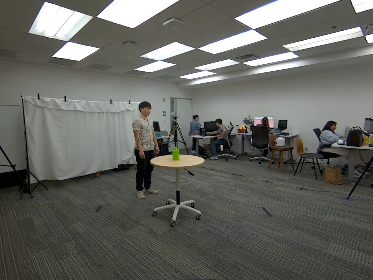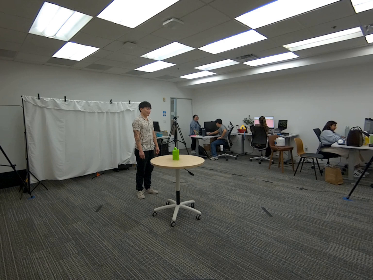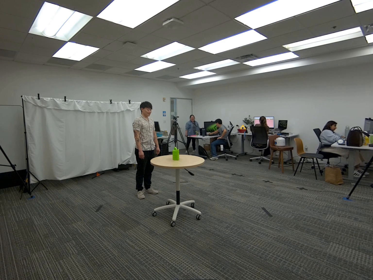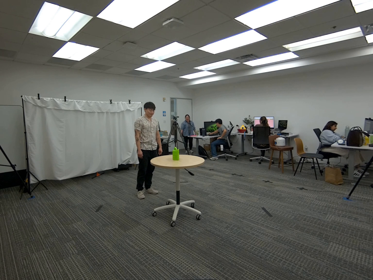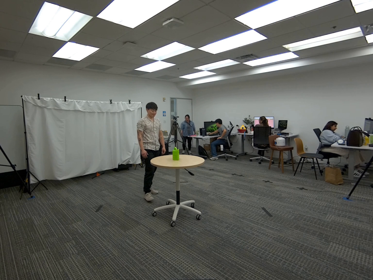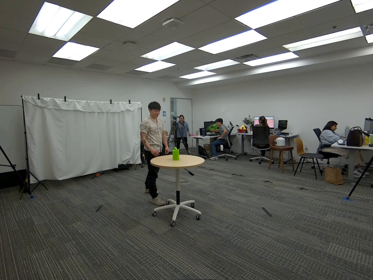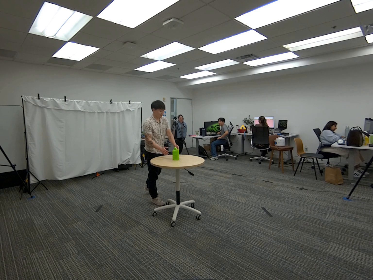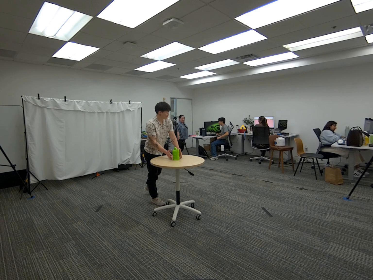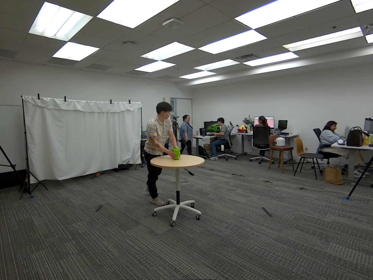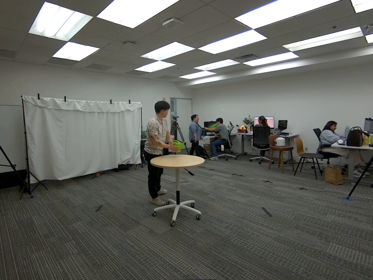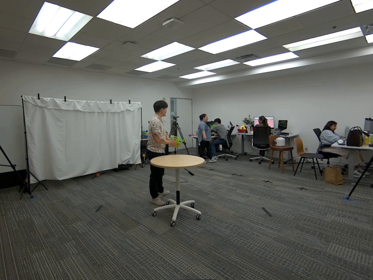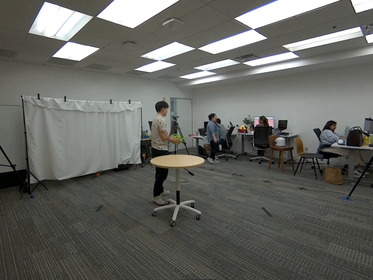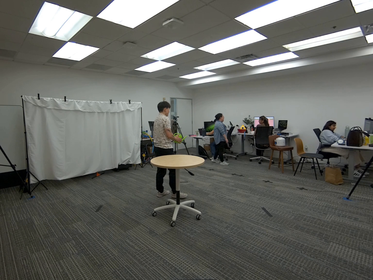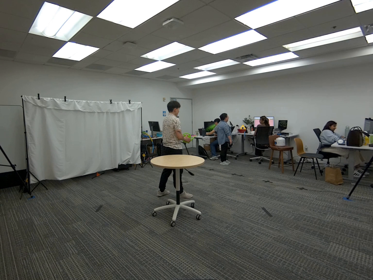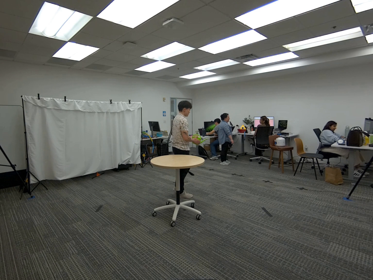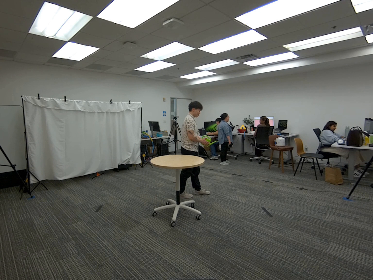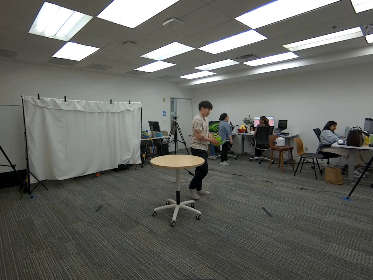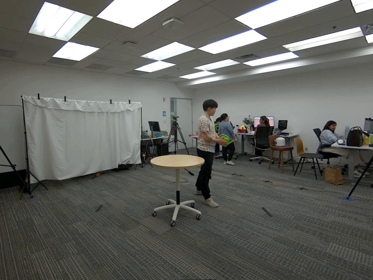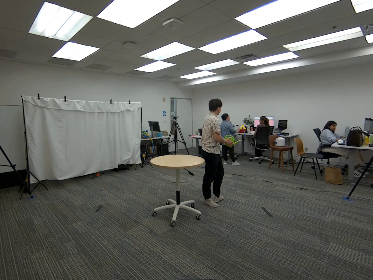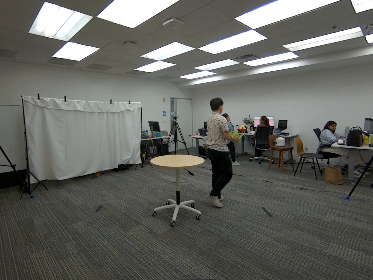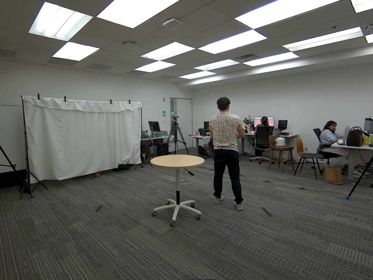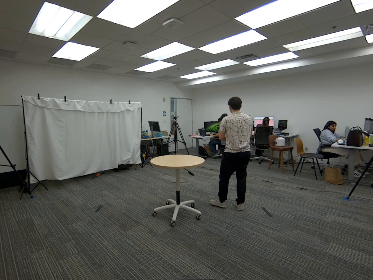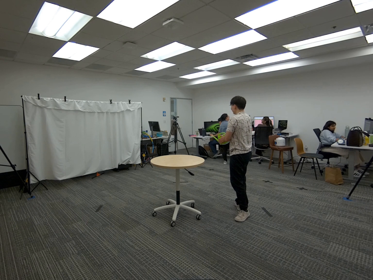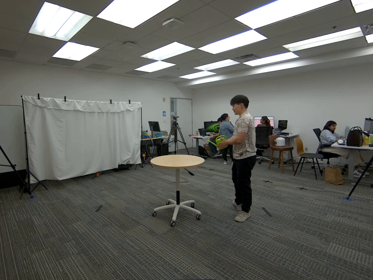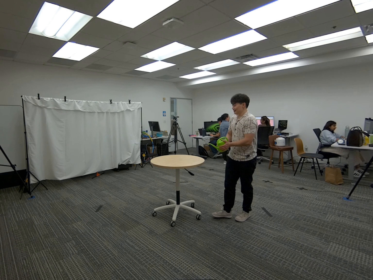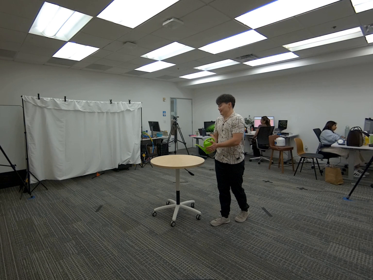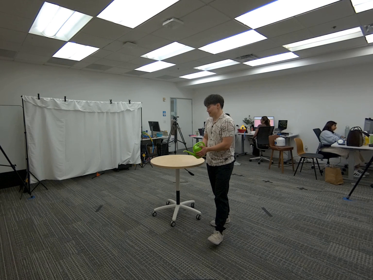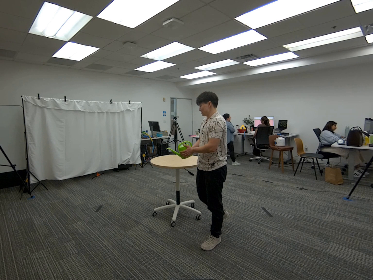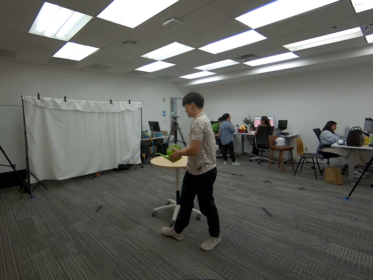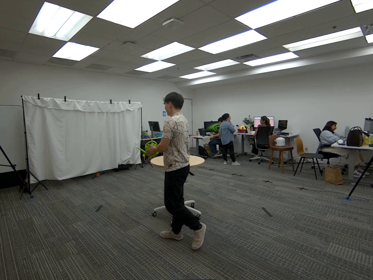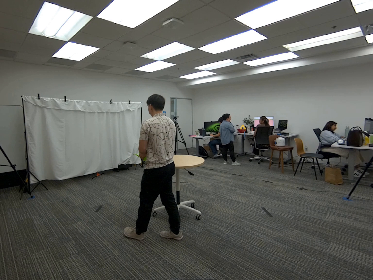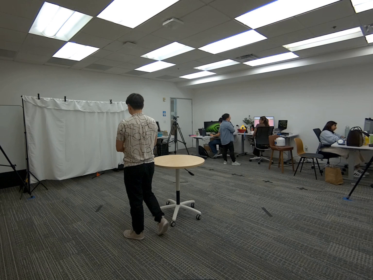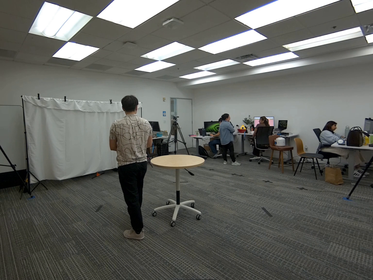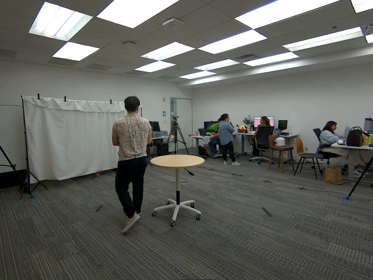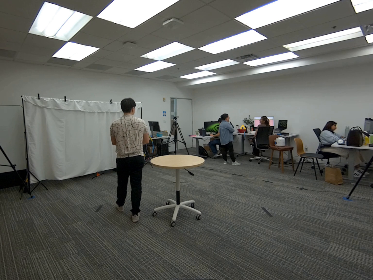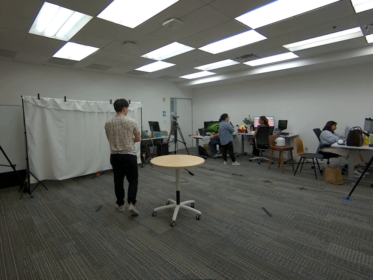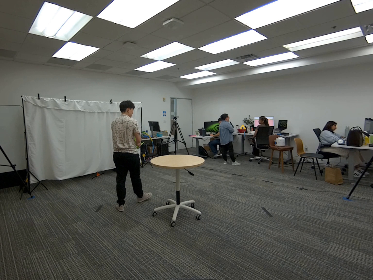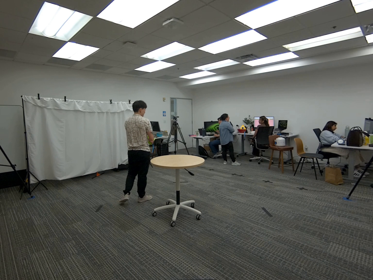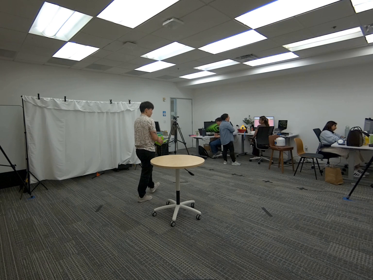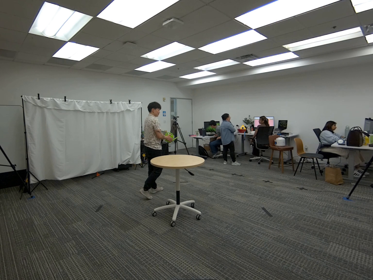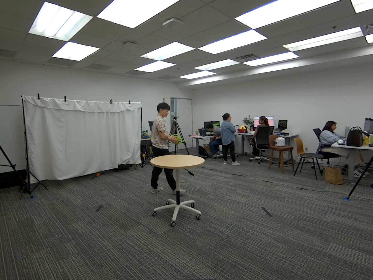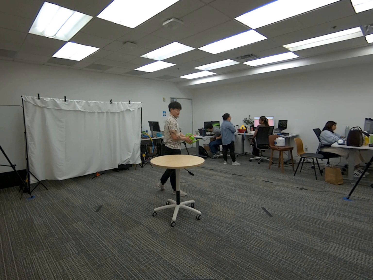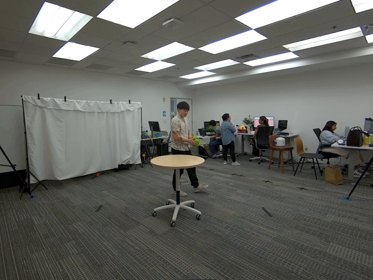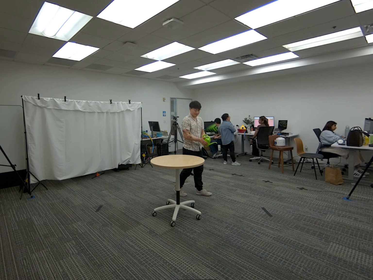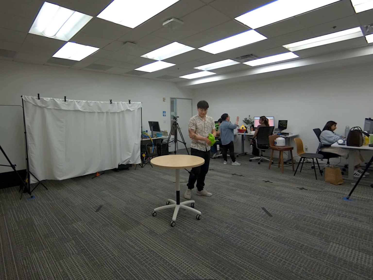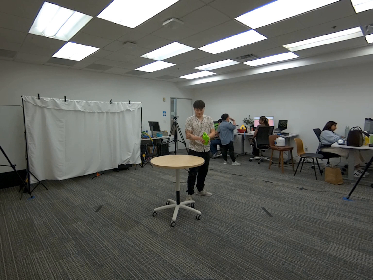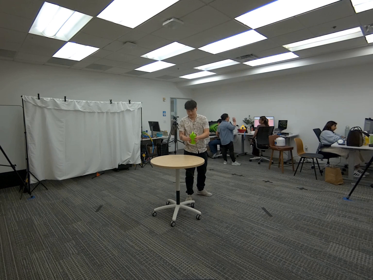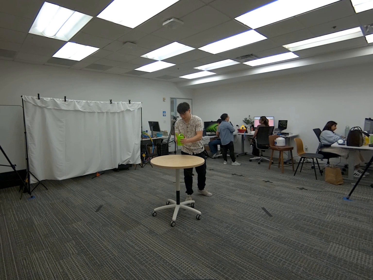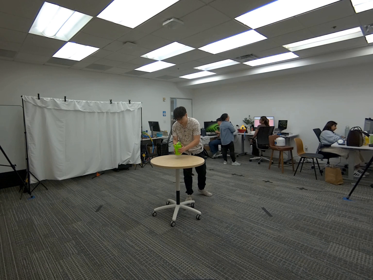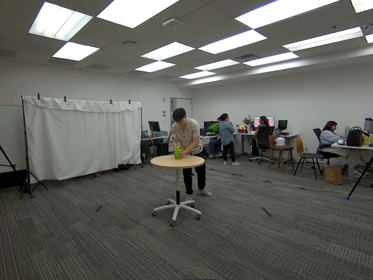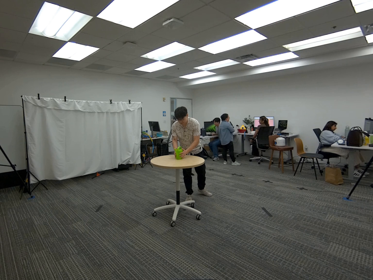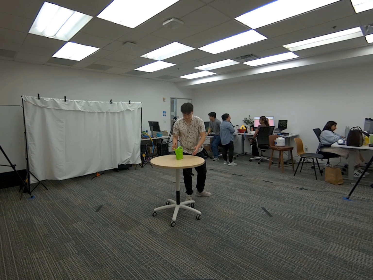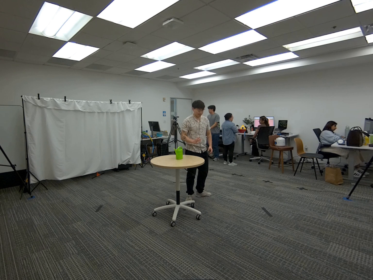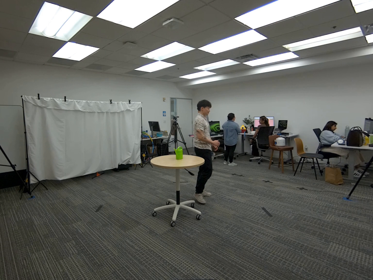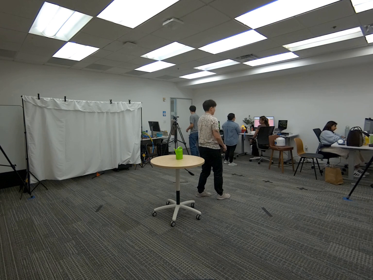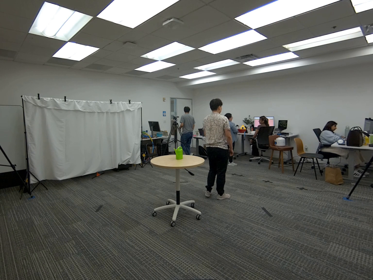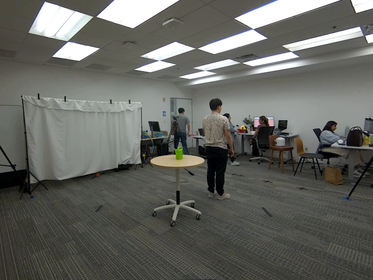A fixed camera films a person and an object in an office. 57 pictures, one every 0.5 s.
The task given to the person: Walk over to the watering can on the round table, lift it with both hands, and tilt it forward as if pouring as you walk within the bounding area. Place on. the round table when complete.
